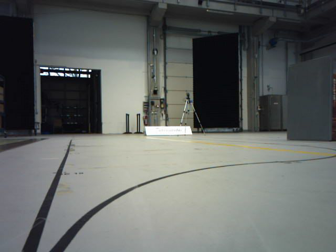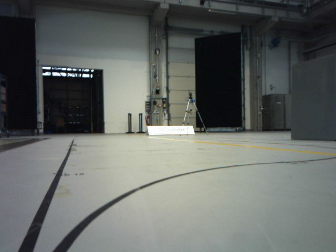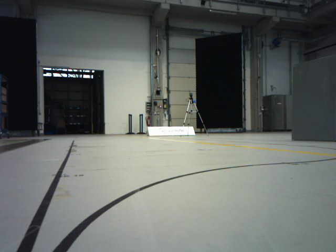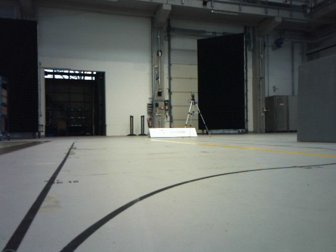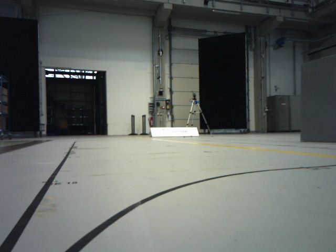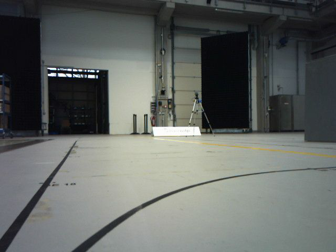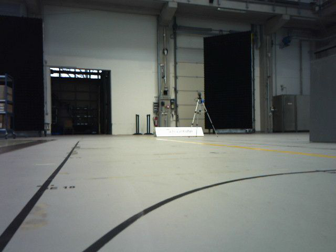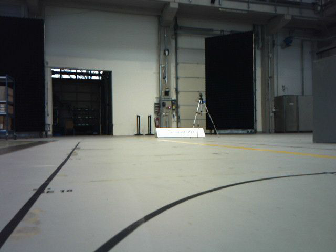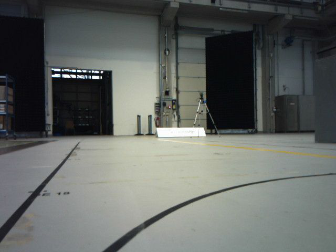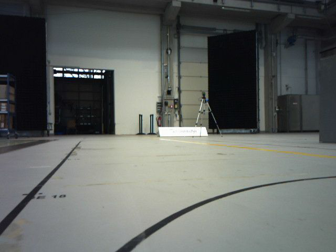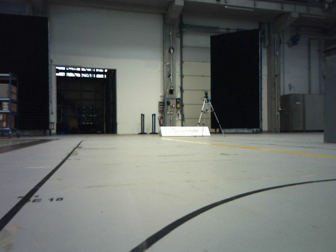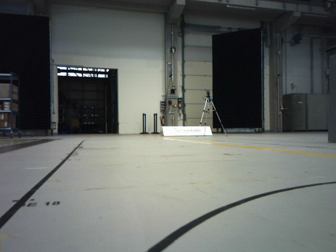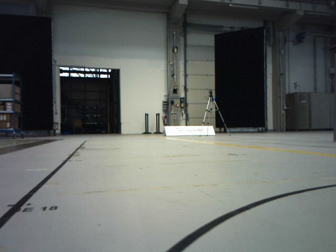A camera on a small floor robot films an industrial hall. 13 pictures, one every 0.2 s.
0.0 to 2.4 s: The camera travels forward, about 0.5 m, so what stands in front looms larger.
The film runs forward here.
